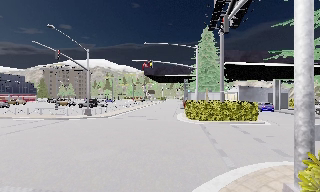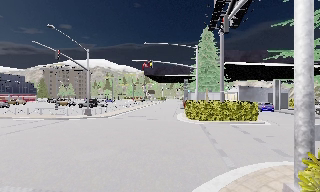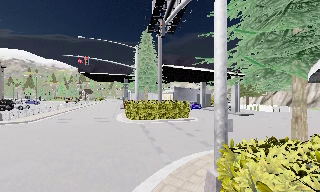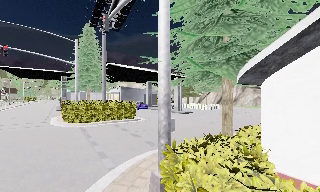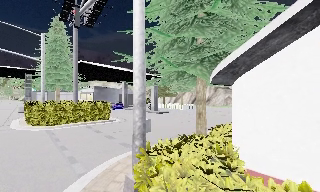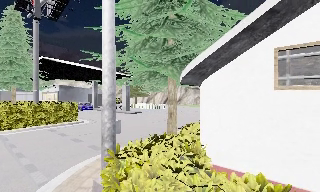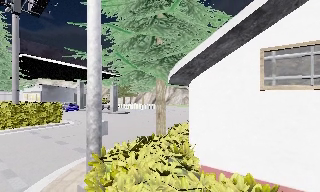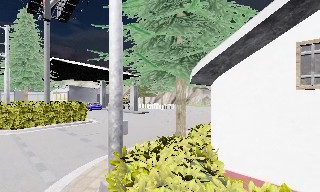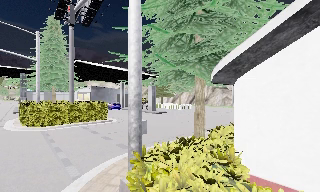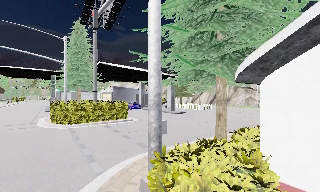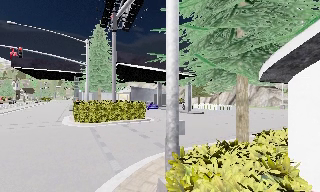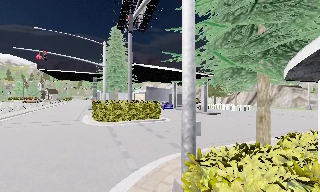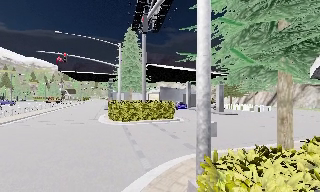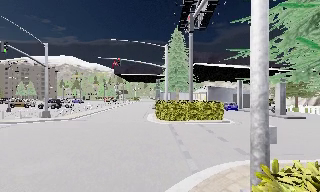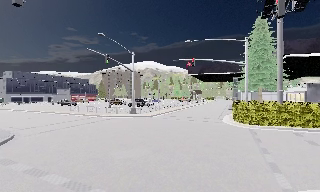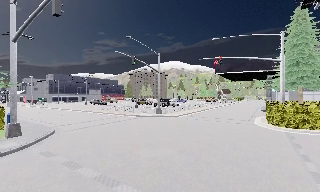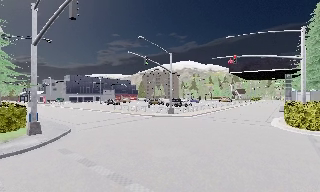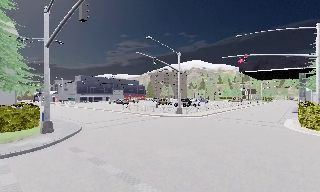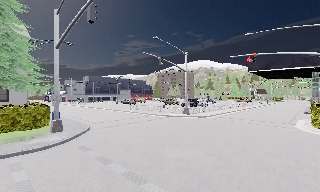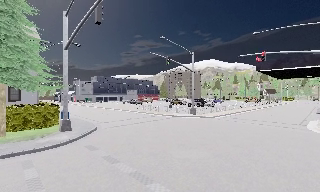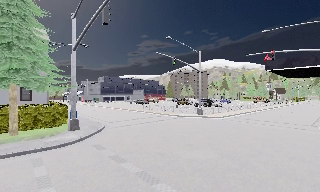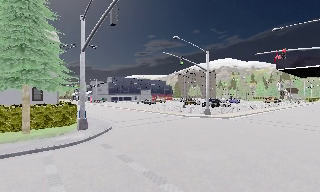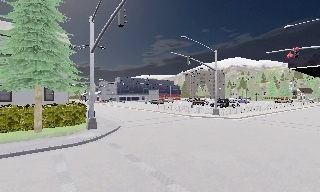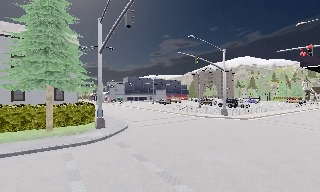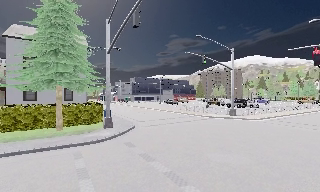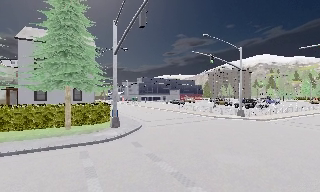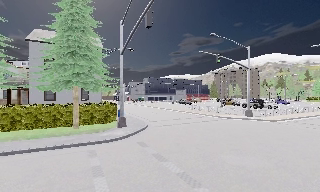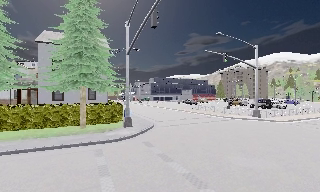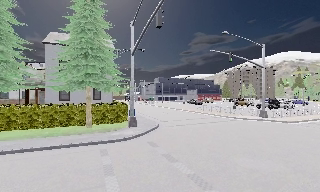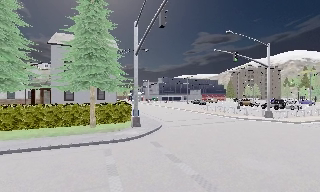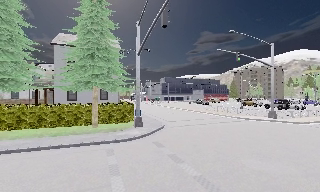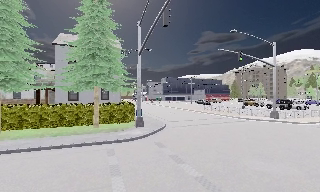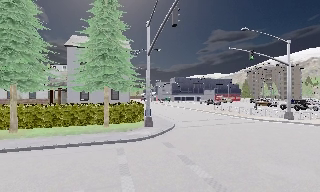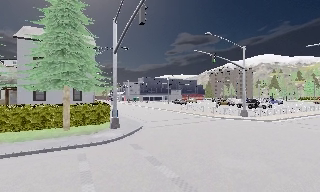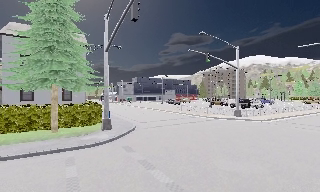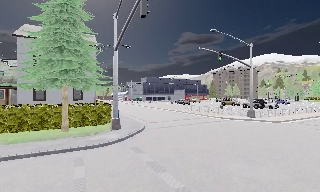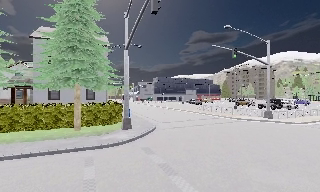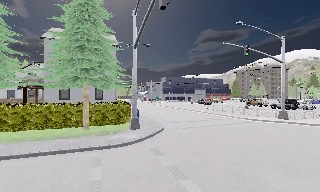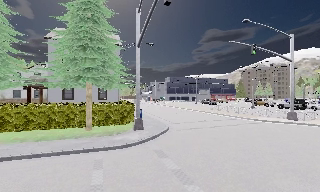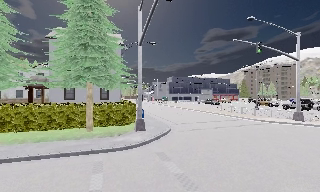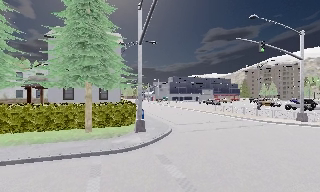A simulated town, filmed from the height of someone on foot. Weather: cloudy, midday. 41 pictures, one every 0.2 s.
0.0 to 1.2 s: The camera pans to its right, which is clockwise from overhead, by about 60 degrees. It travels forward, about 0.5 m.
1.2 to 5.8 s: The camera swings to its left by about 125 degrees, and the scene slides to the right.
5.8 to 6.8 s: The camera travels forward, about 0.5 m, so what stands in front looms larger. It gains speed.
6.8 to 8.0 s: The camera pans to its left, which is counterclockwise from overhead, by about 15 degrees. It travels forward, about 1.5 m, so what stands in front looms larger.
The film runs forward here.
